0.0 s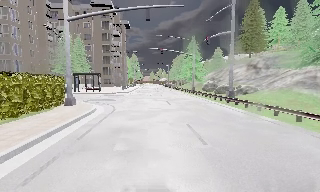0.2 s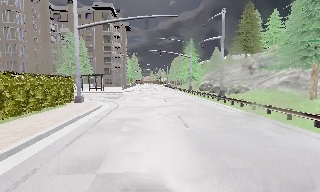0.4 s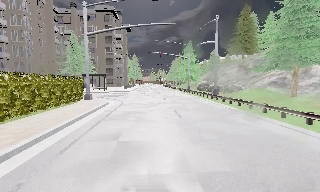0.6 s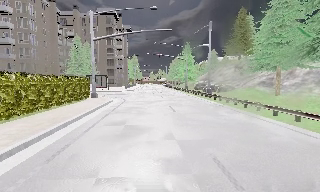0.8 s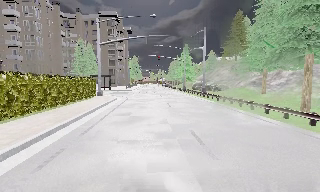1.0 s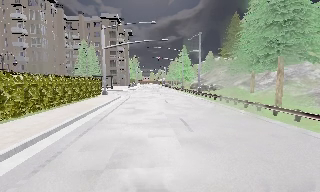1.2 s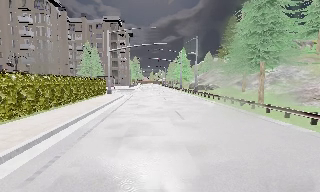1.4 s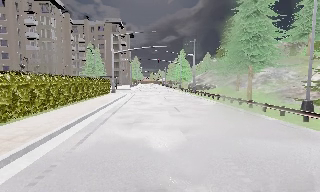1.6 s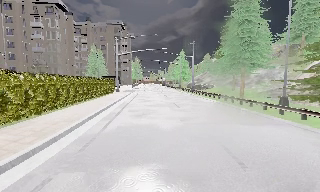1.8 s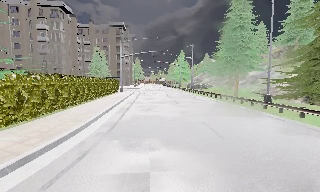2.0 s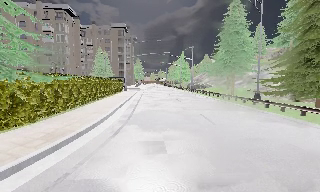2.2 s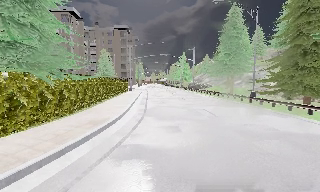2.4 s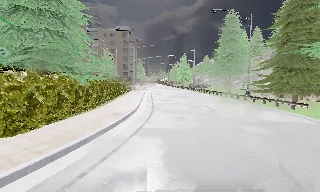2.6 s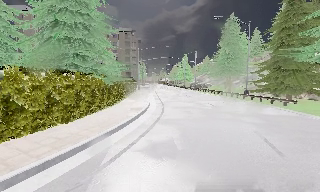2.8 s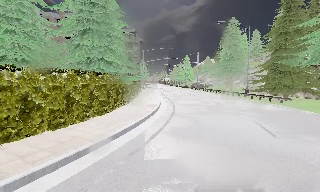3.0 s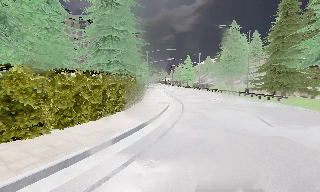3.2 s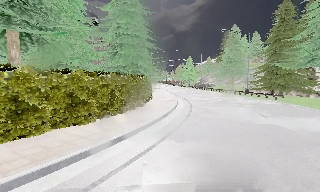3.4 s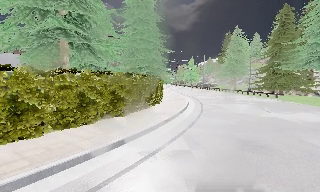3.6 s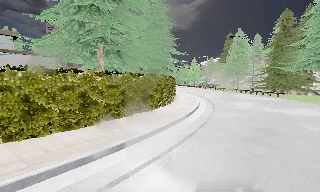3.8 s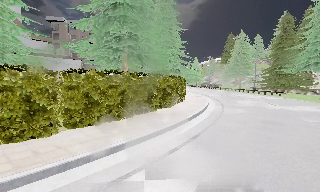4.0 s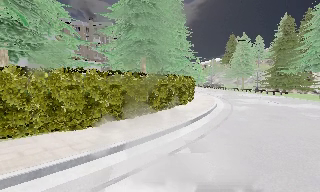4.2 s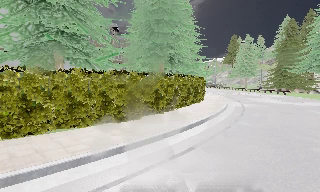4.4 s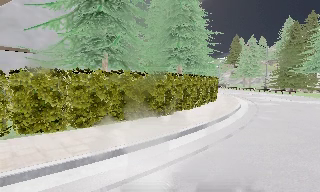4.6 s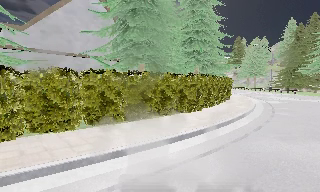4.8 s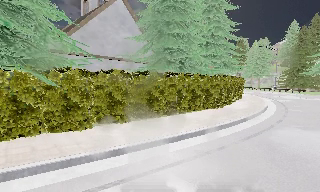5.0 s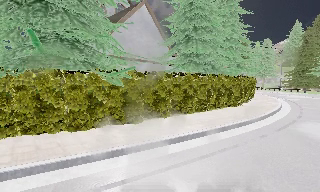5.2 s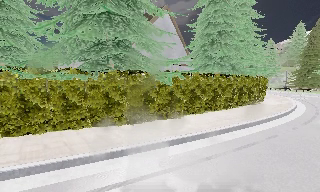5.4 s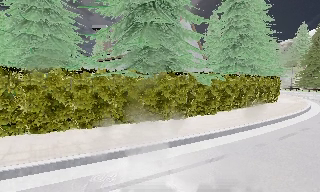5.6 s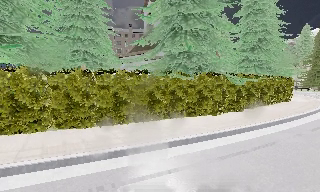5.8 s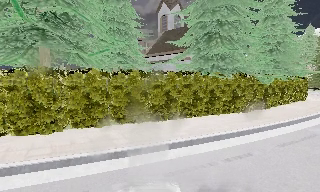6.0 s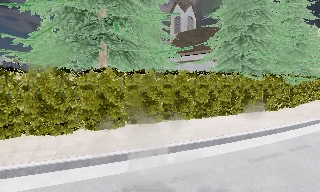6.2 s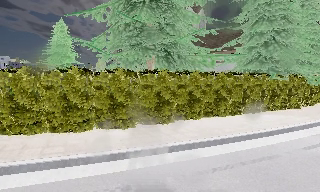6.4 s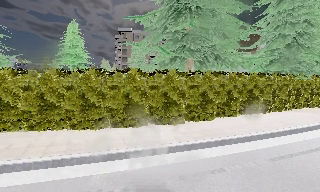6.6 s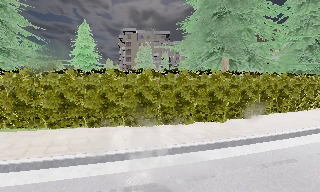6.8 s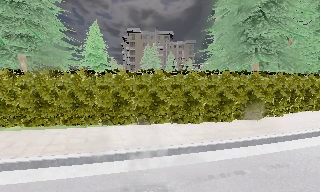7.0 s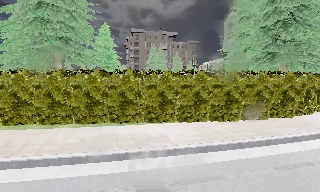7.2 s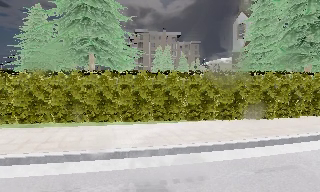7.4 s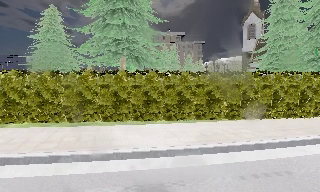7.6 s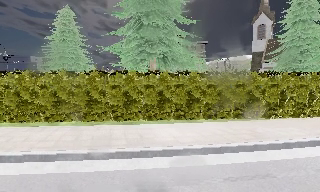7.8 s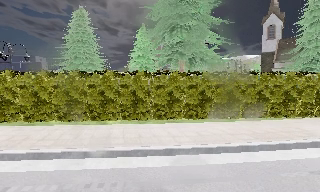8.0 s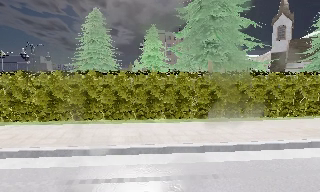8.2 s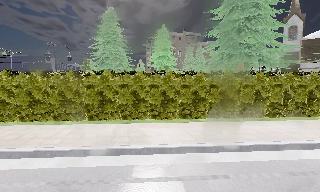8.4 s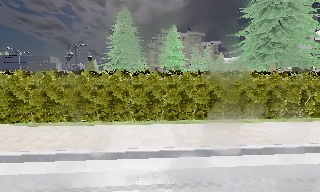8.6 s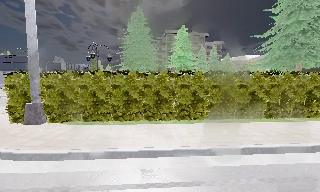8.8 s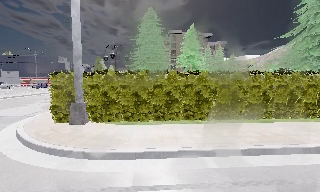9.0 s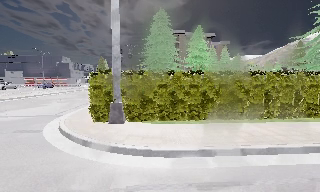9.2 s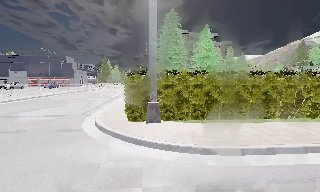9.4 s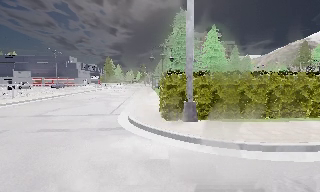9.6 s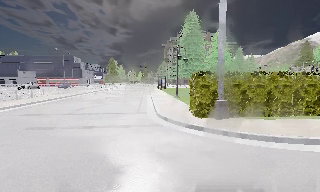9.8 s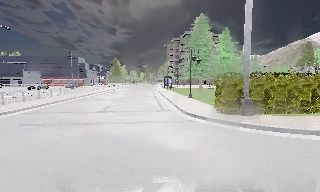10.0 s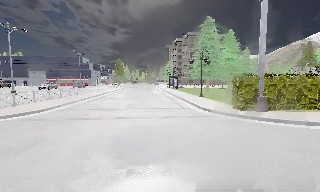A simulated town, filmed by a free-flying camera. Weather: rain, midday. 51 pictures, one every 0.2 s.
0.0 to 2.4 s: The camera travels backward, about 20 m, so what stands in front gets smaller.
2.4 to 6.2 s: The camera travels to its left and backward, about 30 m, so close, fixed things drift to the right.
6.2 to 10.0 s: The camera travels to its left, about 30 m, so close, fixed things drift to the right.
The film runs forward here.
